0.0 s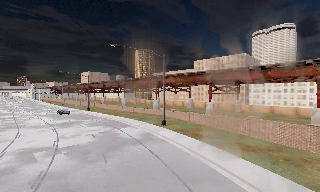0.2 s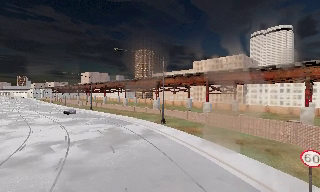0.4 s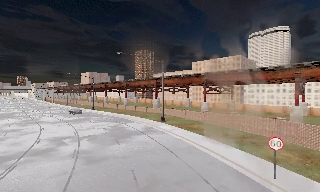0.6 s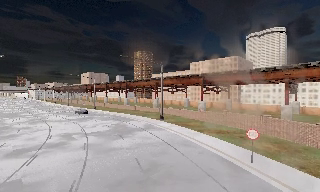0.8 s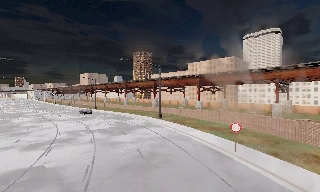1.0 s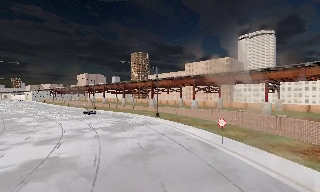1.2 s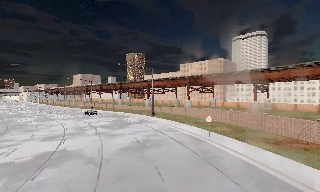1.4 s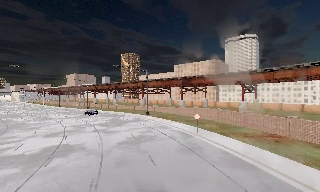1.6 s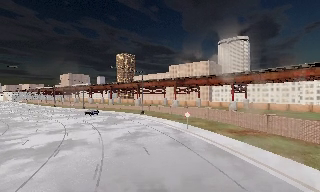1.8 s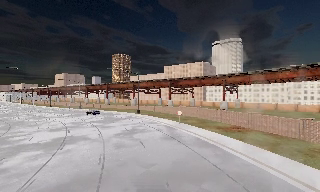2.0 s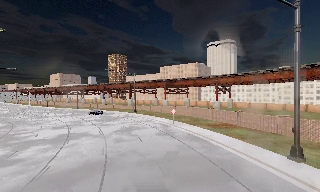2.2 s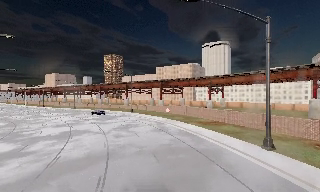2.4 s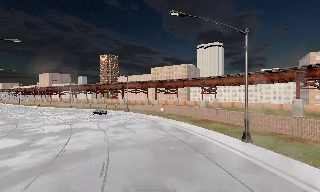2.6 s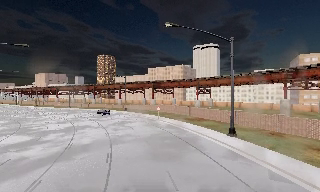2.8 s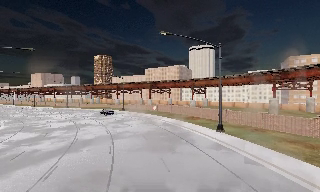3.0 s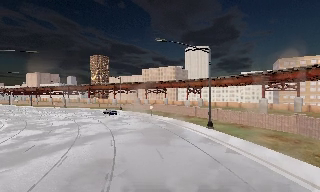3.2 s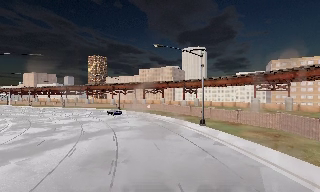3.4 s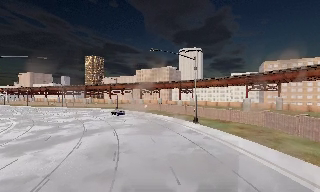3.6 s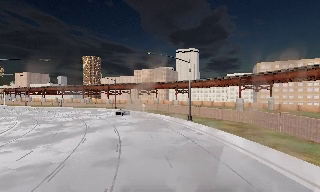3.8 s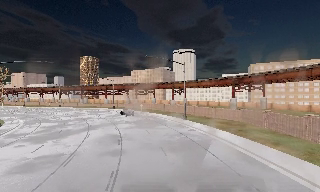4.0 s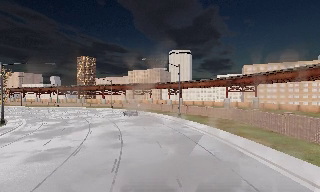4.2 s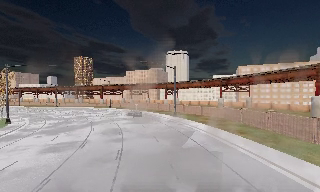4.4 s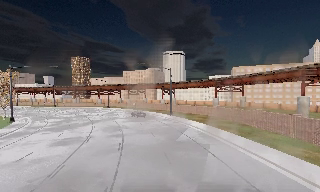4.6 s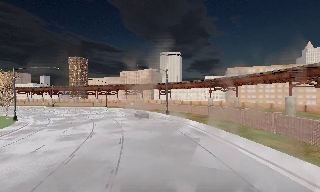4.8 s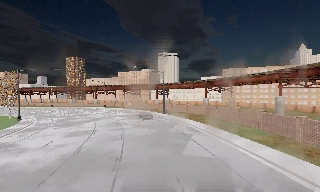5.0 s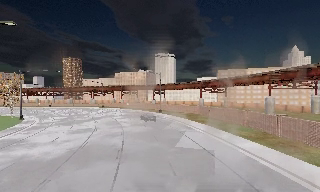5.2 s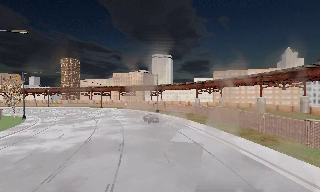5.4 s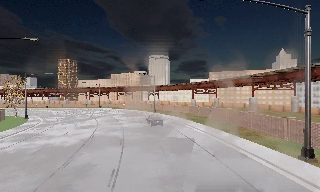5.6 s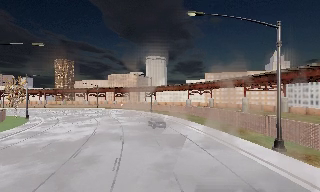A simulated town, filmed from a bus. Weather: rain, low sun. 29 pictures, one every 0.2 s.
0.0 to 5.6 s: The camera swings to its right by about 30 degrees, and the scene slides to the left. It travels backward, about 55 m, so what stands in front gets smaller.
The film runs backward here.
